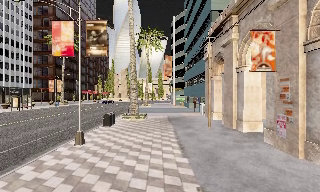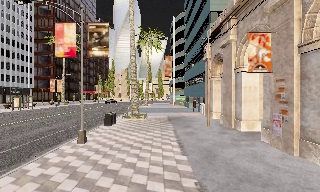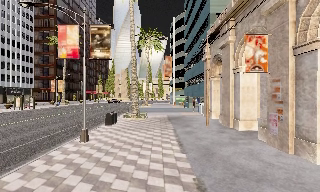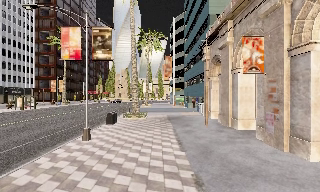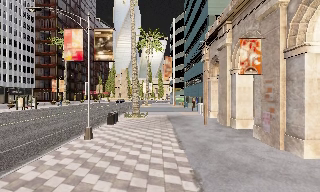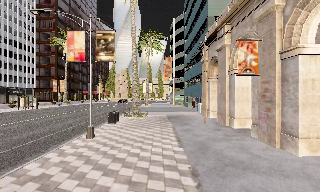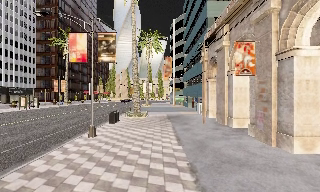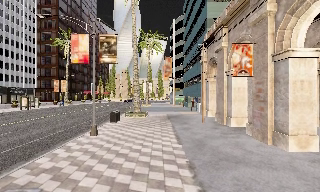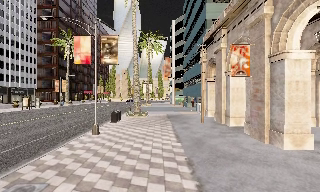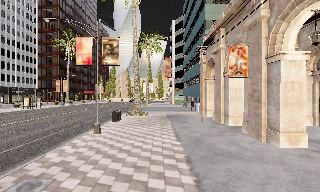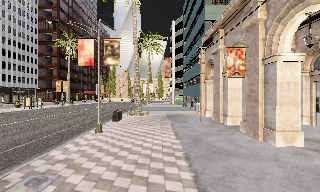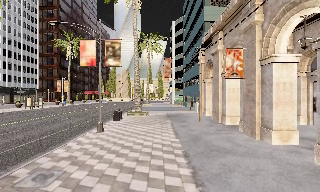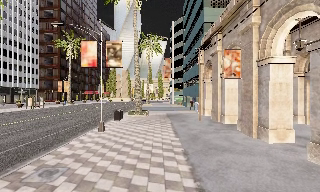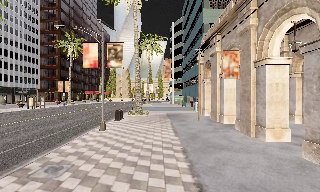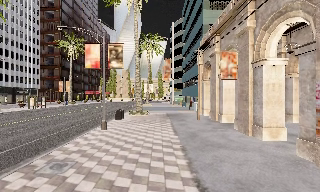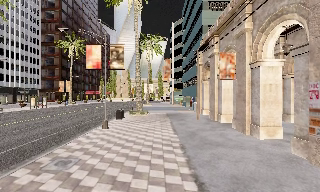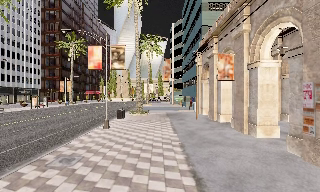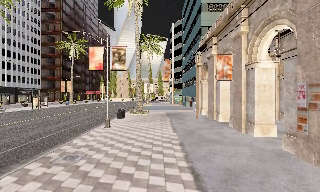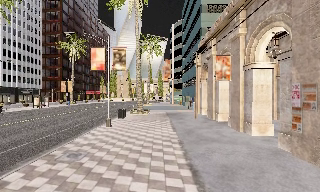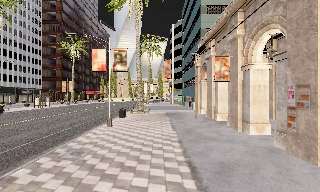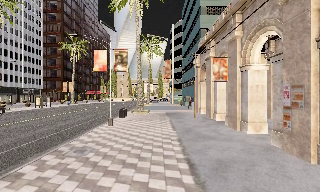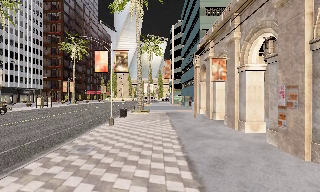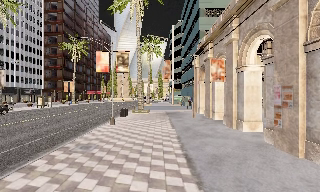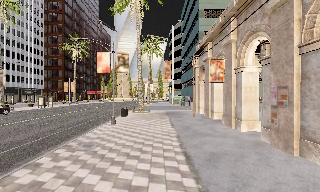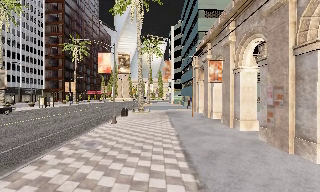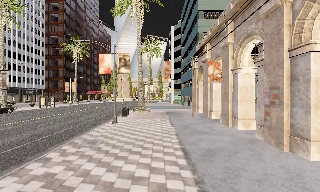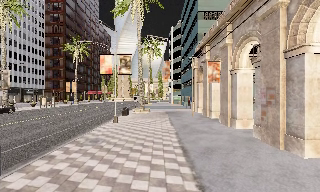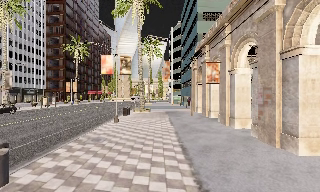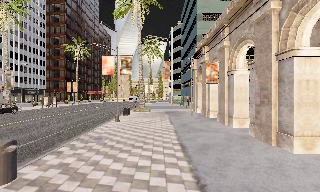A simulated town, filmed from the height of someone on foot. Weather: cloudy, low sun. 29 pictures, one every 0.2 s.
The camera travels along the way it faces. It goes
backward.
0.0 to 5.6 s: The camera travels backward, about 7 m, so what stands in front gets smaller.
The film runs backward here.
